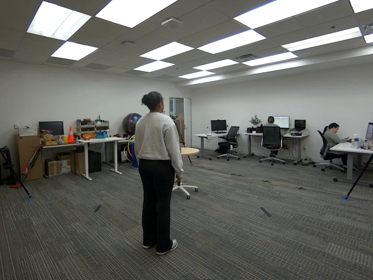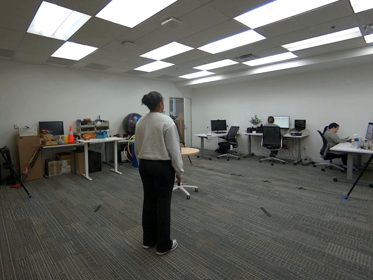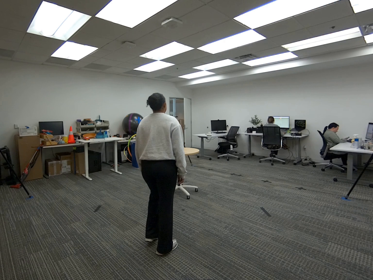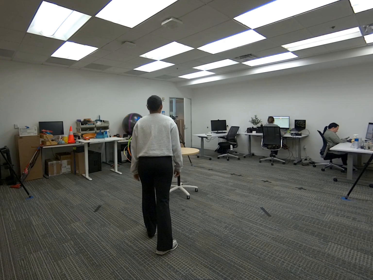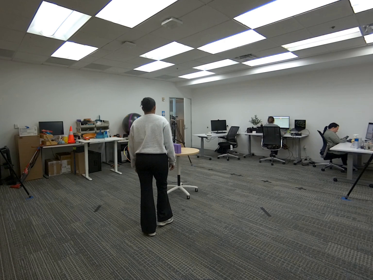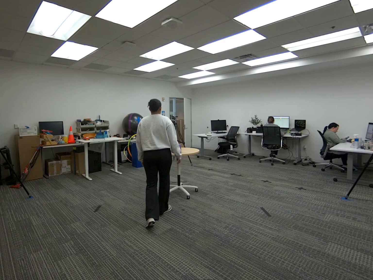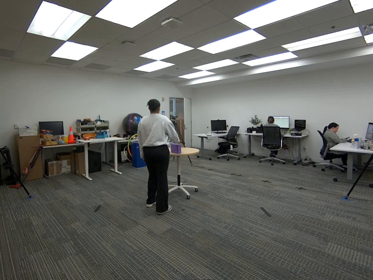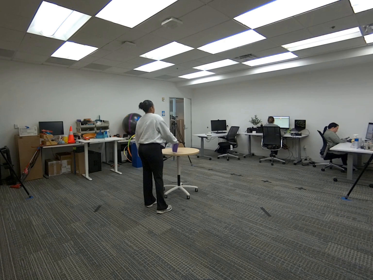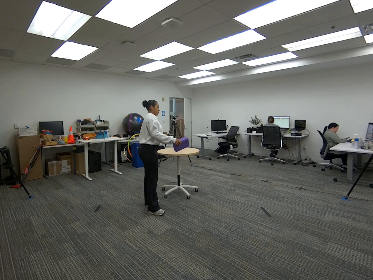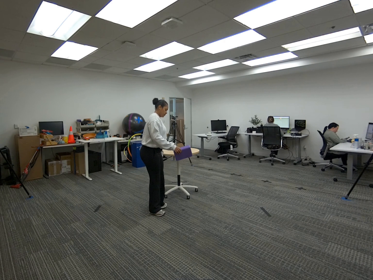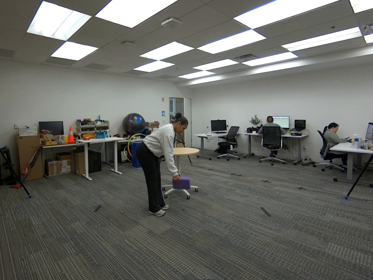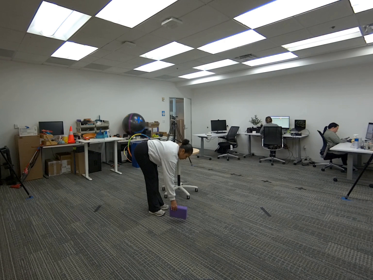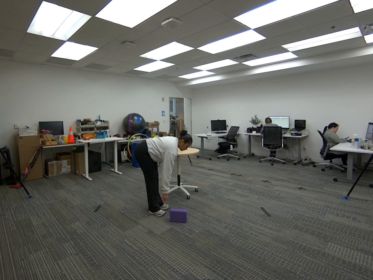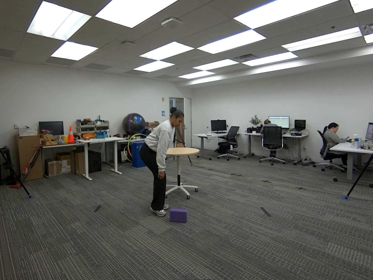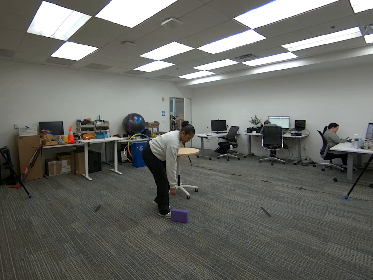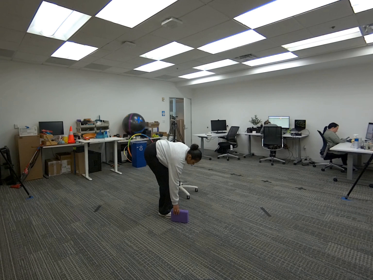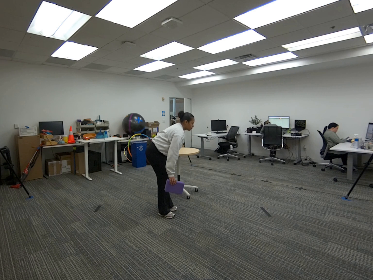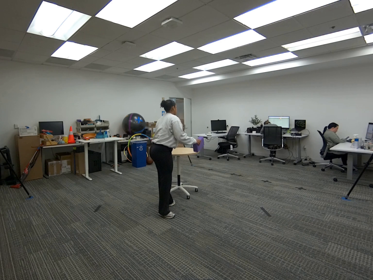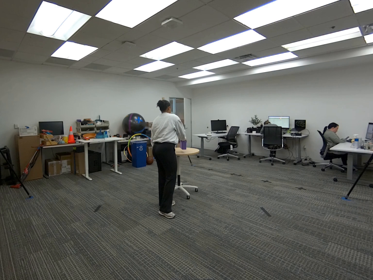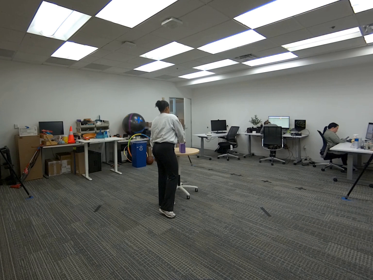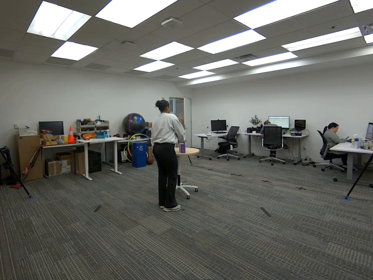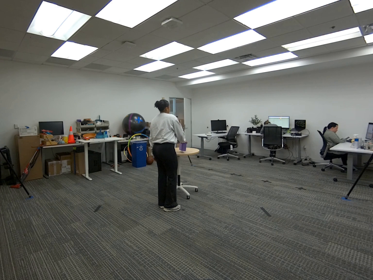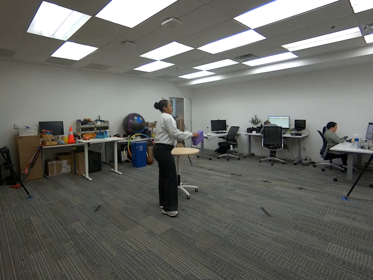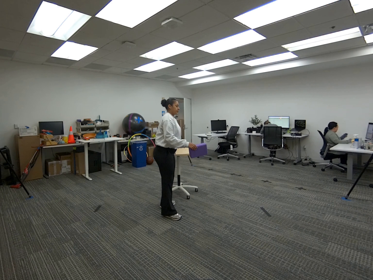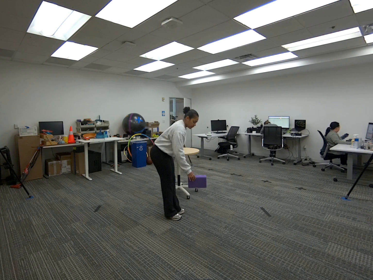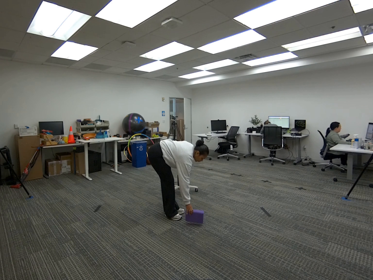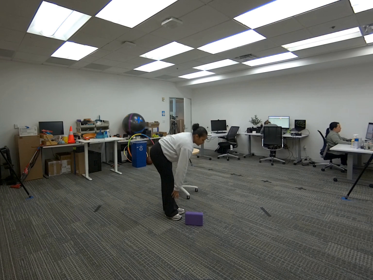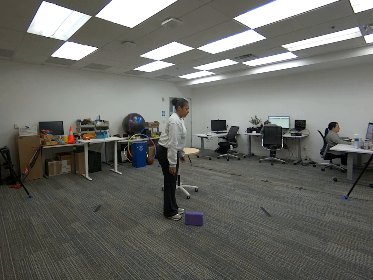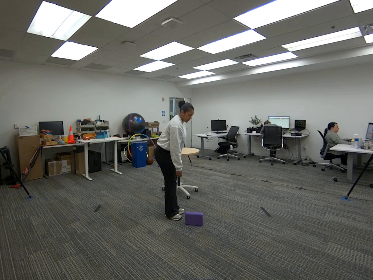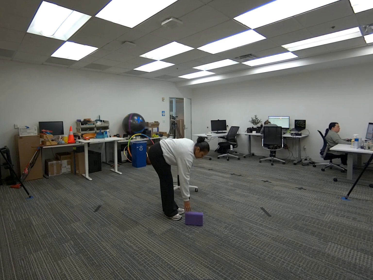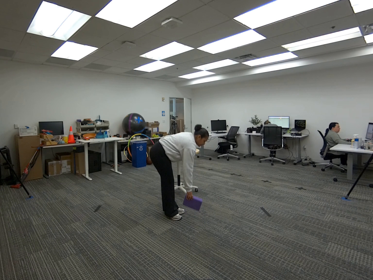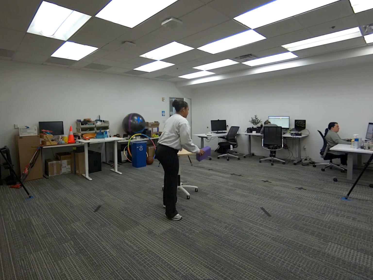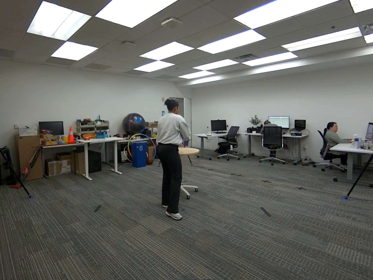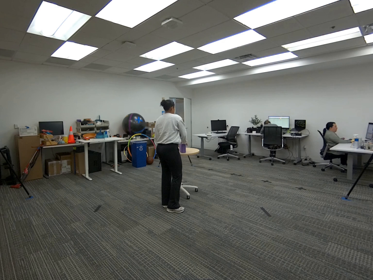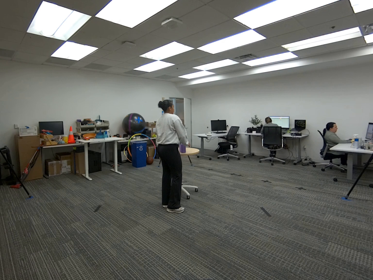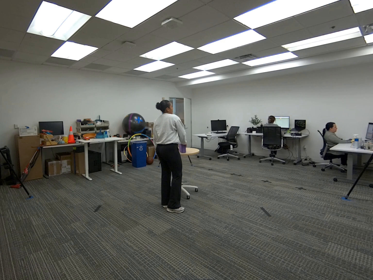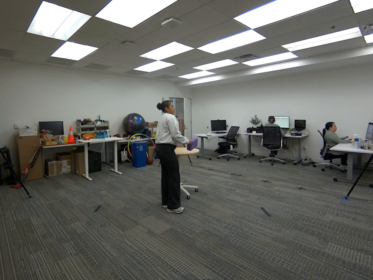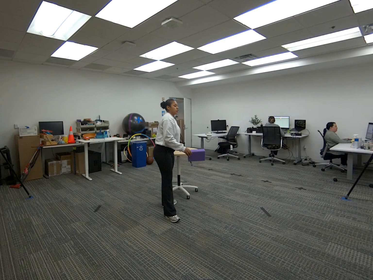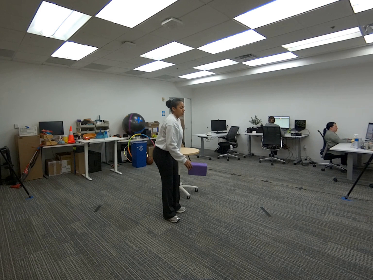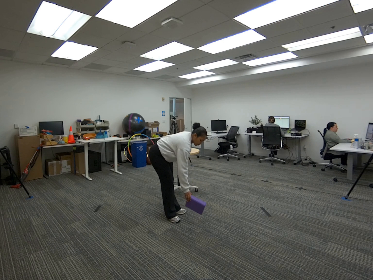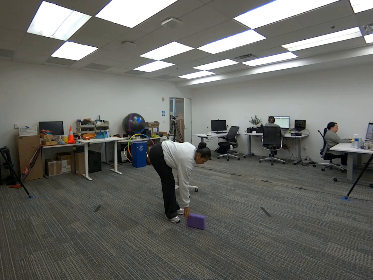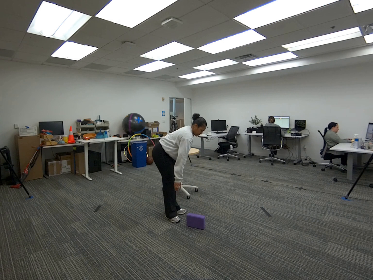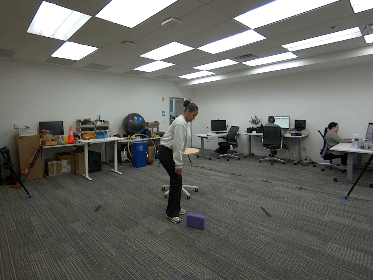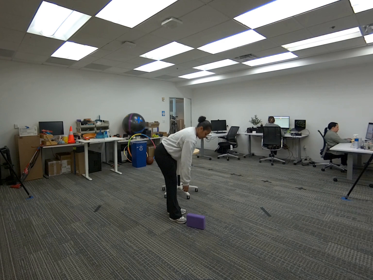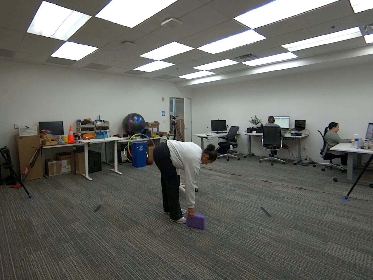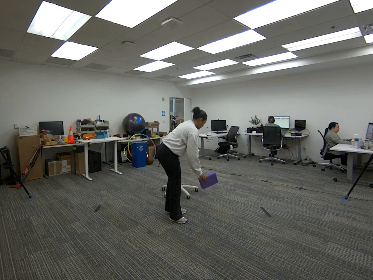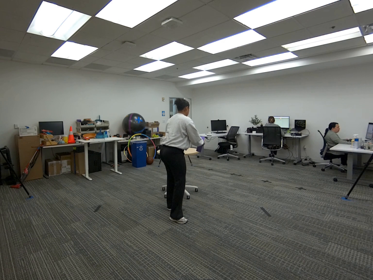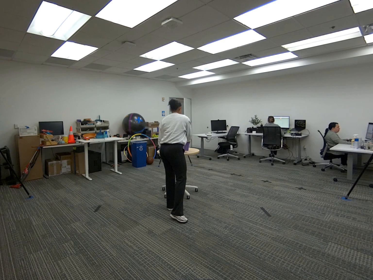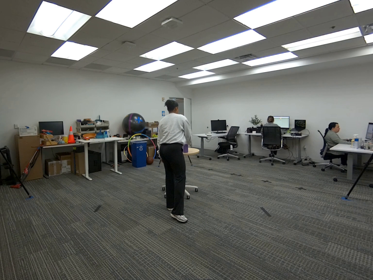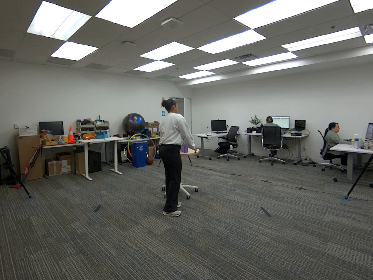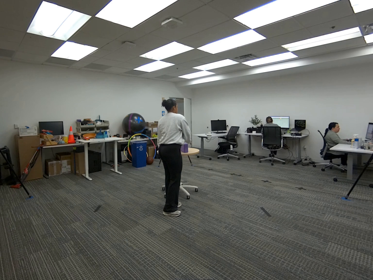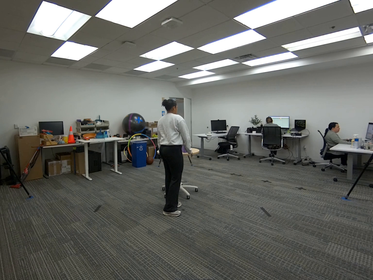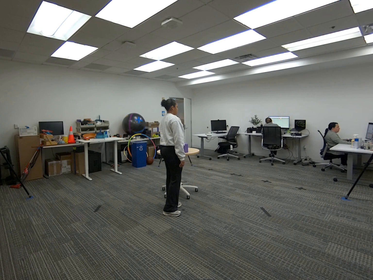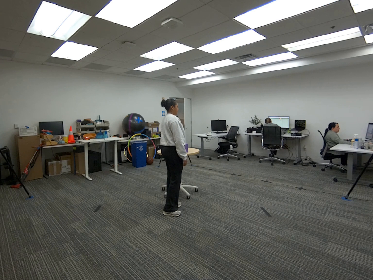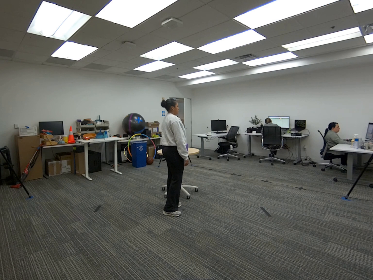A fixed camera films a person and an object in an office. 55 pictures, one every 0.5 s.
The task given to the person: Walk over to the yoga block on the ground and using your right hand pick up the yoga block and place the yoga block on the round table.
